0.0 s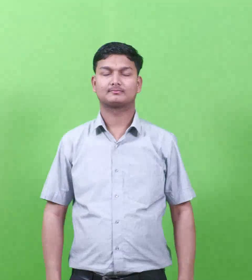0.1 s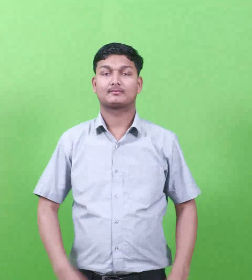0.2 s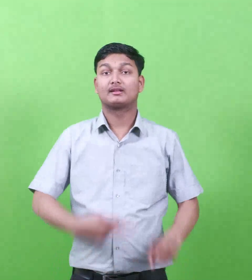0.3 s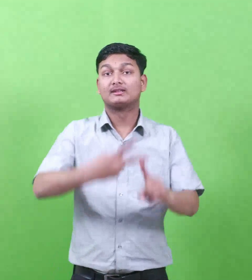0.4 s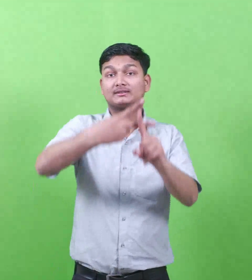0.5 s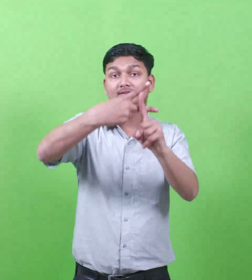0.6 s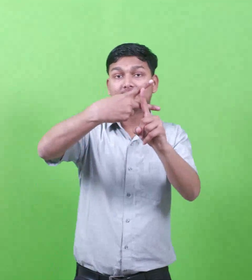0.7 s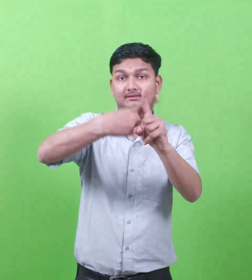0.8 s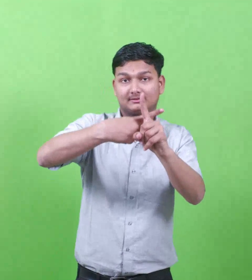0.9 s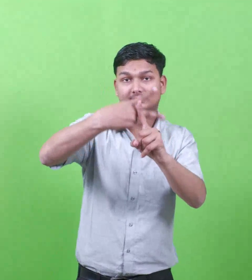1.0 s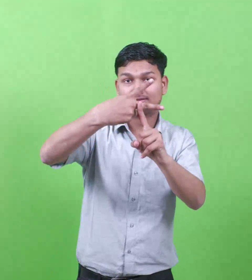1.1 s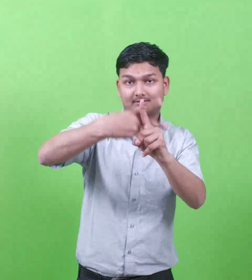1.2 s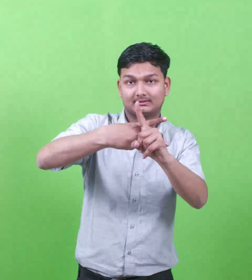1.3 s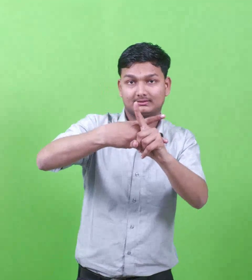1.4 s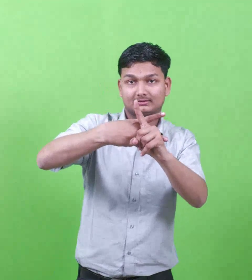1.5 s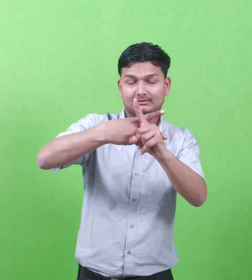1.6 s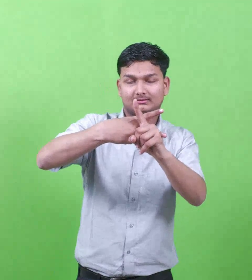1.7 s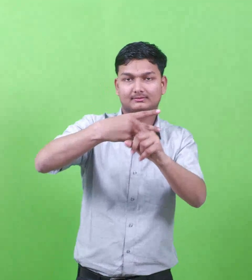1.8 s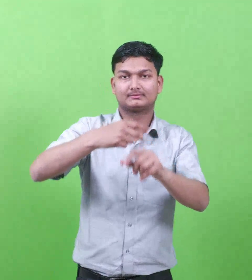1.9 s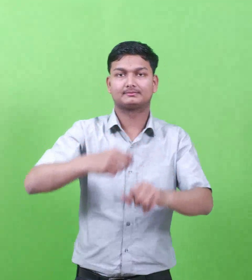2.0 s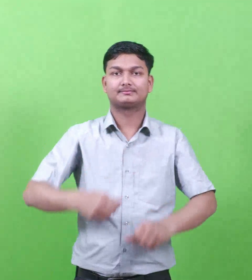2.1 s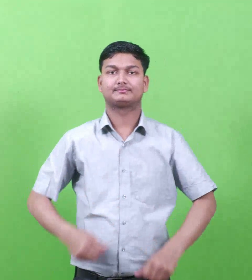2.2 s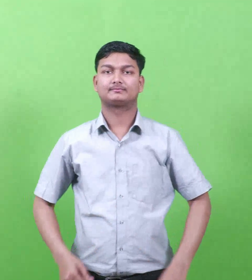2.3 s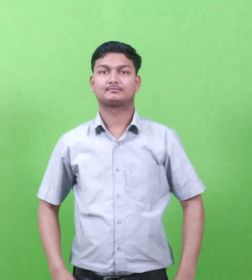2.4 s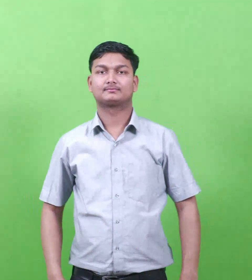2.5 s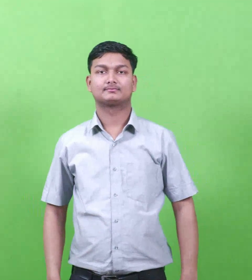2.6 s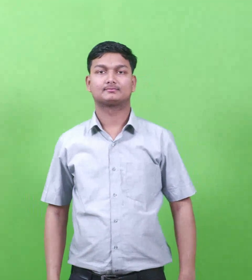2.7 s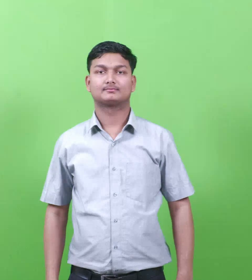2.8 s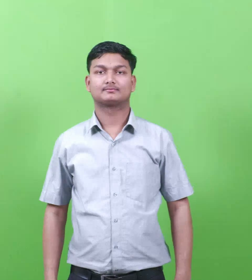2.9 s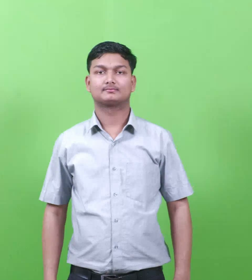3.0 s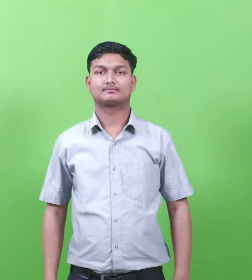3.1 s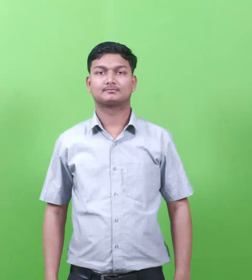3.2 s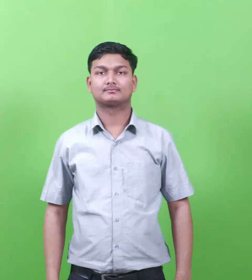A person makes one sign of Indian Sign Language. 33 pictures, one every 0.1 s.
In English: pyrrhus
